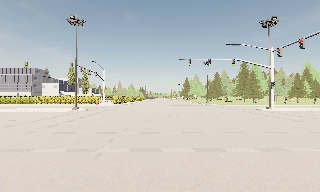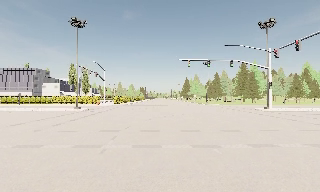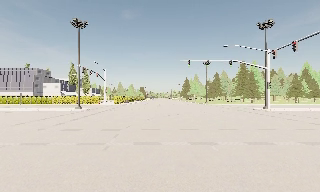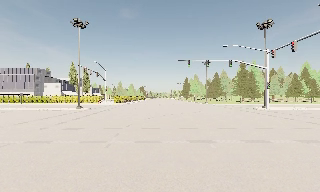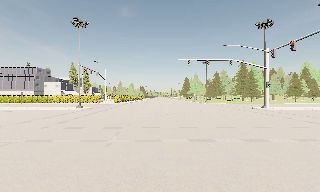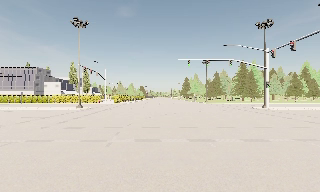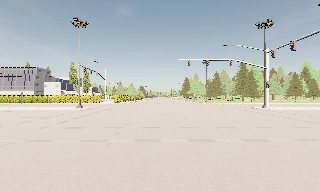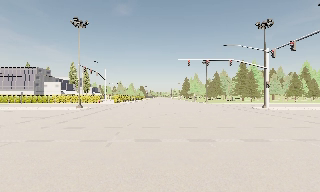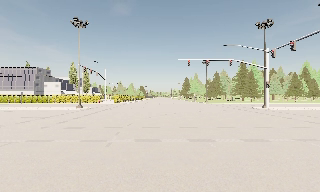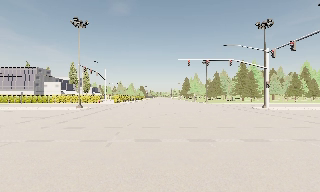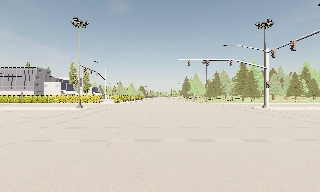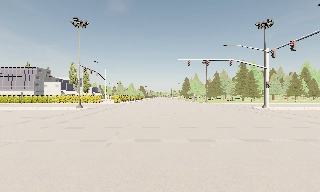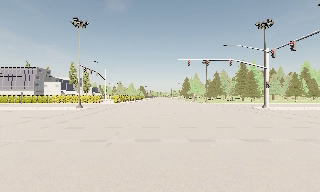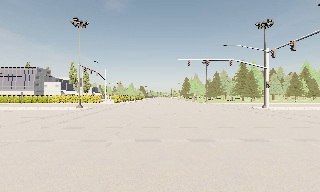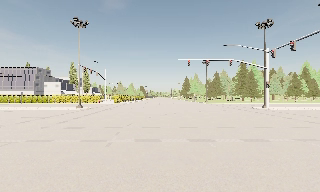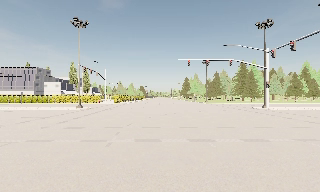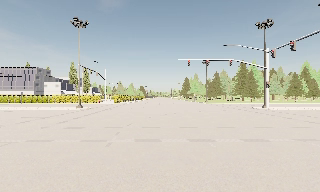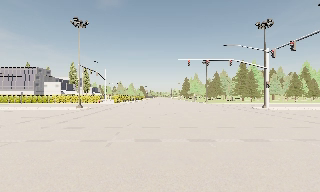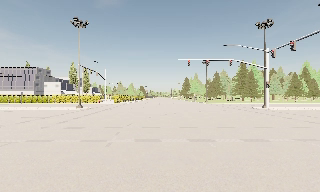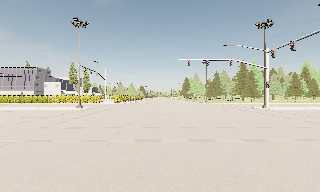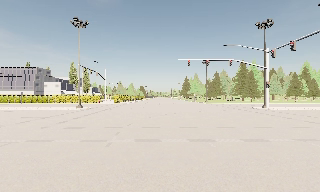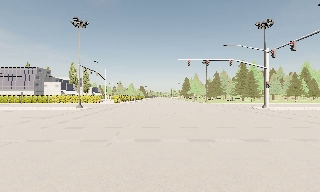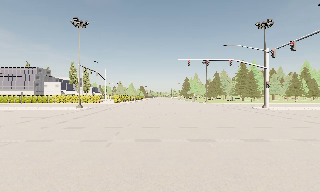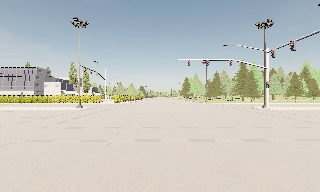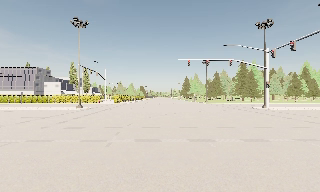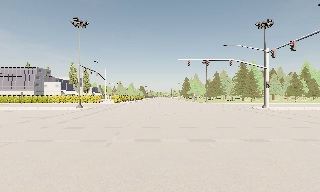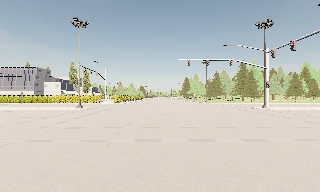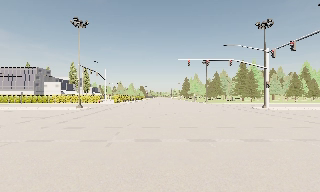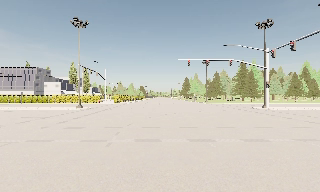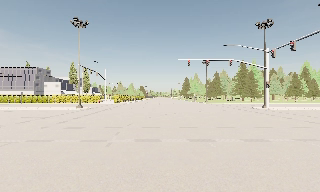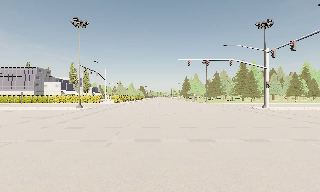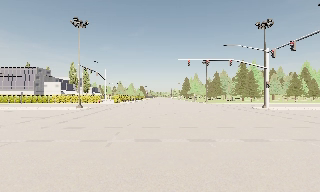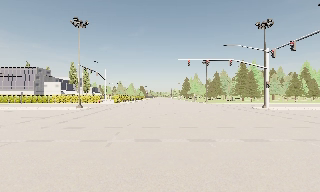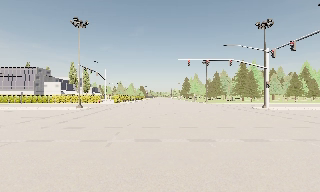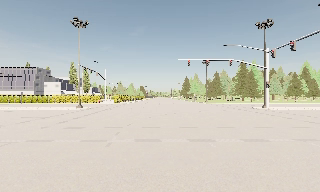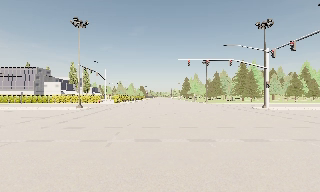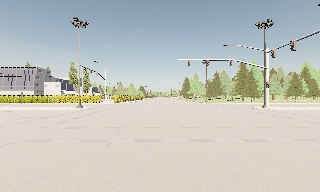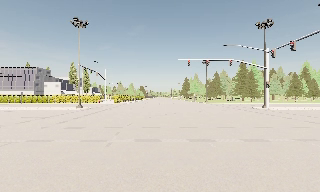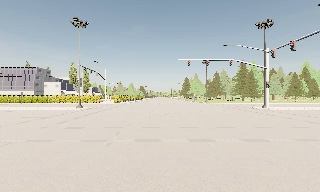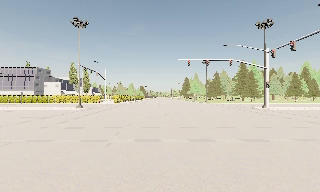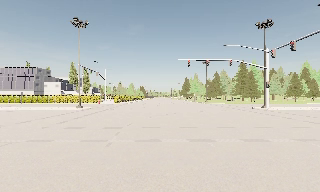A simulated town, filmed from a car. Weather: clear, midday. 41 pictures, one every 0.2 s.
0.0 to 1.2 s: The camera travels backward, about 1 m, so what stands in front gets smaller. It loses speed.
1.2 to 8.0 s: The camera keeps its place and its aim.
The film runs backward here.
